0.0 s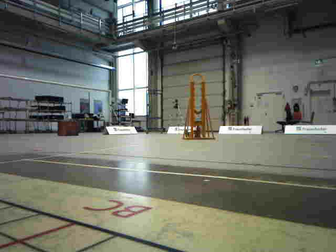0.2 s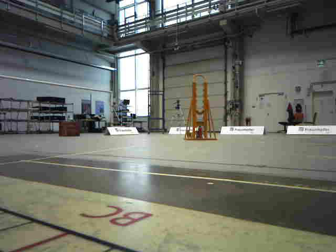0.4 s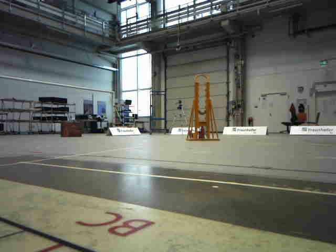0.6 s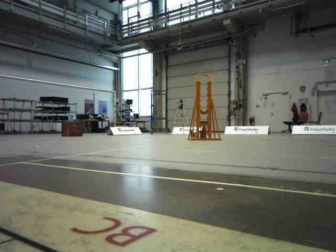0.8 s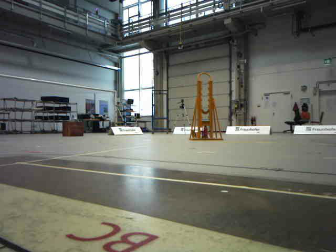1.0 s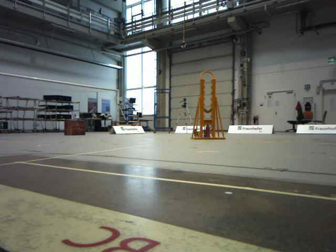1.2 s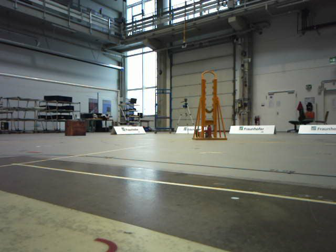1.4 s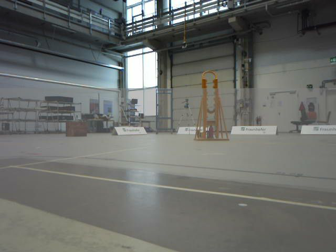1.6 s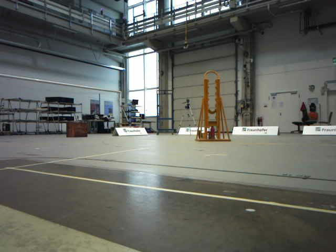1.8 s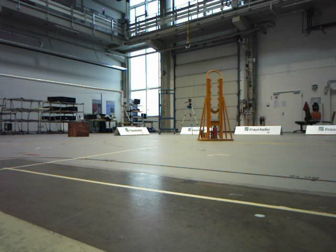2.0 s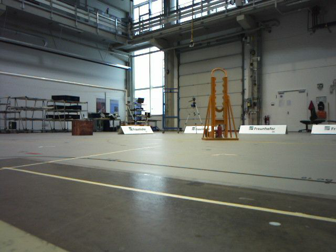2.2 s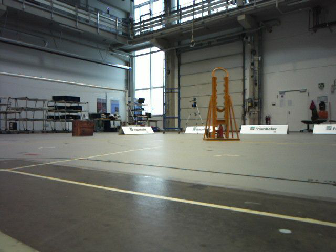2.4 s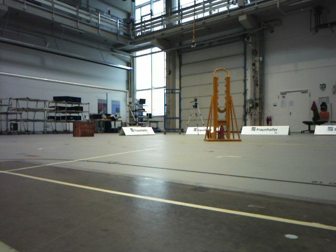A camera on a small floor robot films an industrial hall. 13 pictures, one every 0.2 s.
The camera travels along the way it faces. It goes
forward.
0.0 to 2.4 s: The camera travels forward, about 0.5 m, so what stands in front looms larger.
The film runs forward here.
